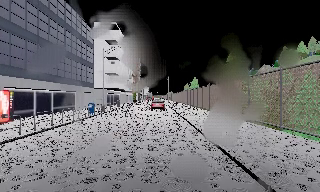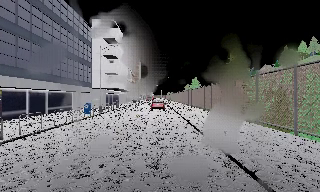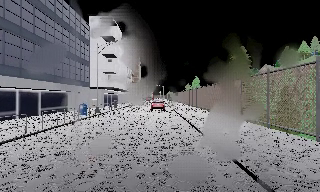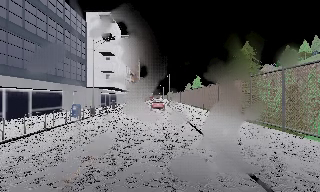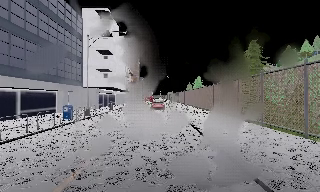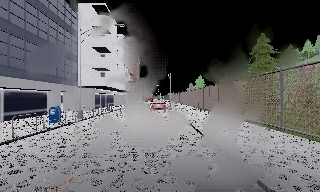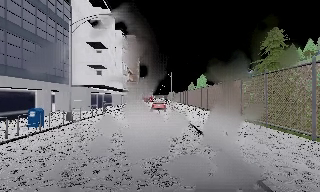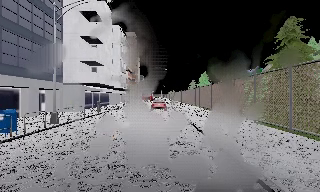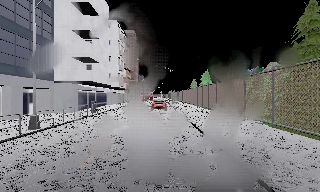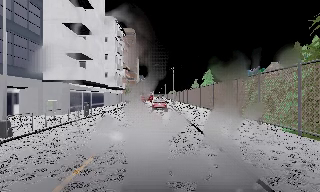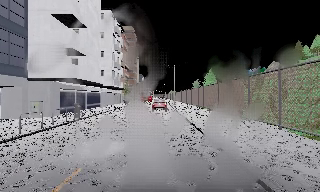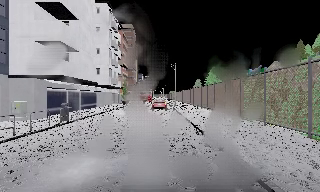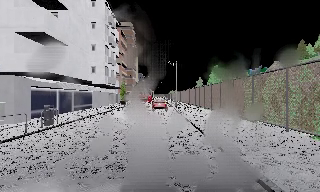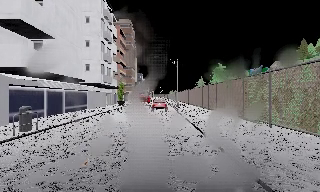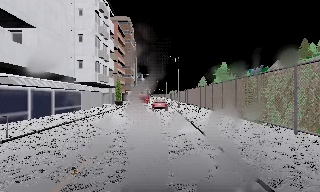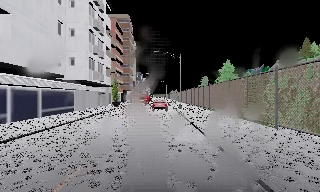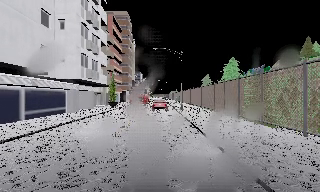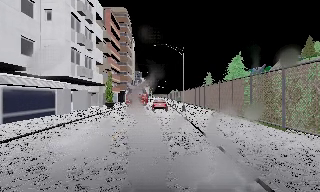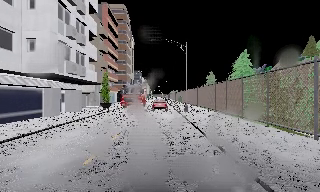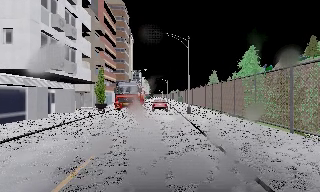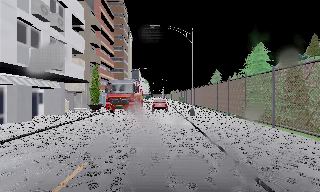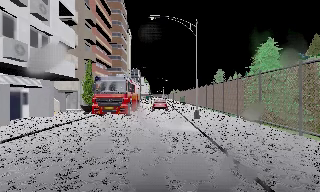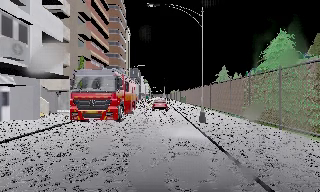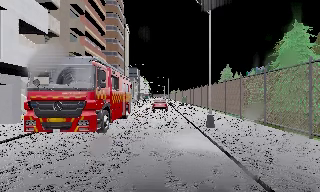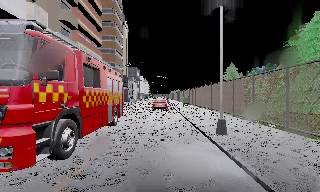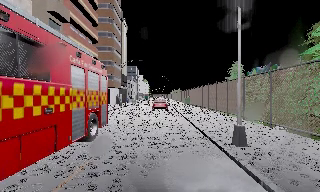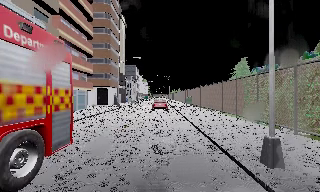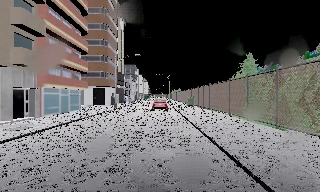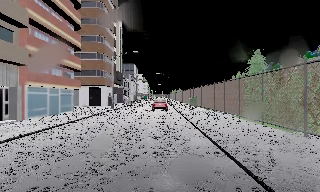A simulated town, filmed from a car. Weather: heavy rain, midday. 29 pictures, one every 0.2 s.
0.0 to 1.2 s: The camera travels forward, about 7 m, so what stands in front looms larger. It gains speed.
1.2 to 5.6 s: The camera travels forward, about 35 m, so what stands in front looms larger.
The film runs forward here.
